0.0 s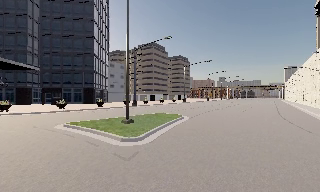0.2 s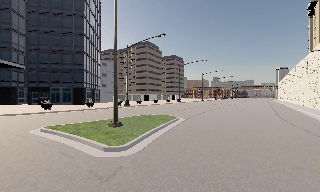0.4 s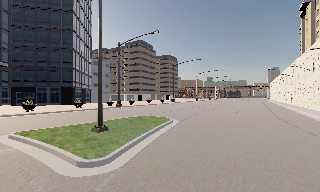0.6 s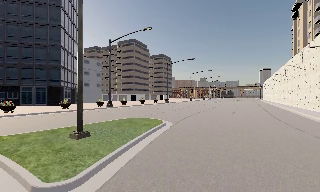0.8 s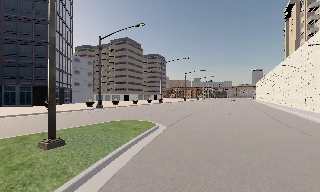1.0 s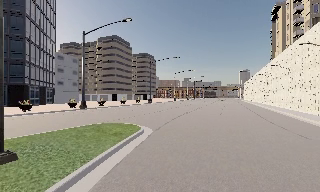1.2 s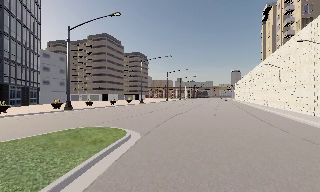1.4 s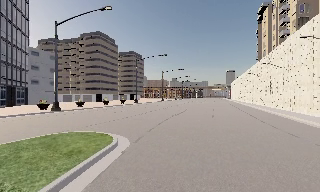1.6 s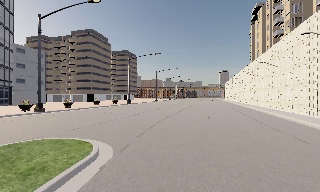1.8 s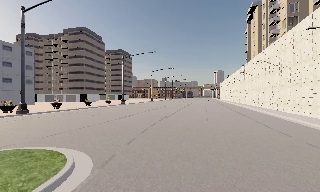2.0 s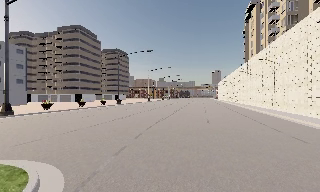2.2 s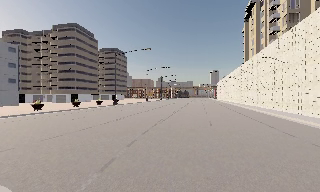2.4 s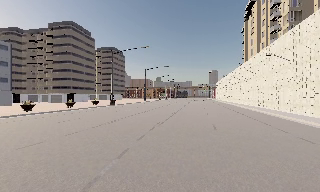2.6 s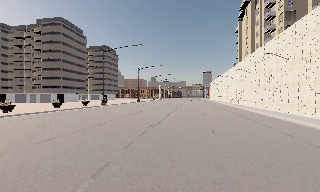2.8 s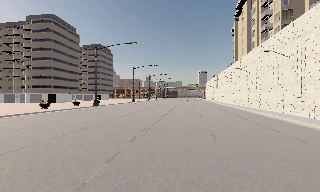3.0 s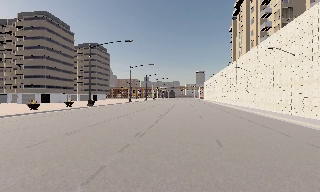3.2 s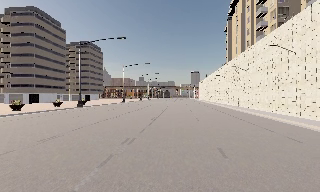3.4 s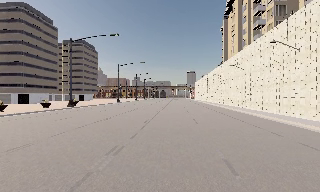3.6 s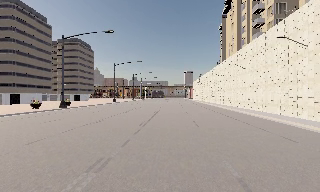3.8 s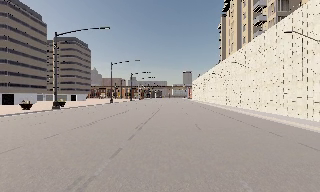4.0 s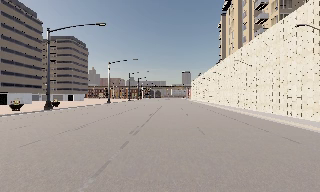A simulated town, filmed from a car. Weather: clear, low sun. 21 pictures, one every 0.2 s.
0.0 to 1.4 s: The camera pans to its right, which is clockwise from overhead, by about 15 degrees. It travels forward, about 8 m, so what stands in front looms larger.
1.4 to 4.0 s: The camera pans to its right, which is clockwise from overhead, by about 15 degrees. It travels forward, about 14 m, so what stands in front looms larger.
The film runs forward here.
